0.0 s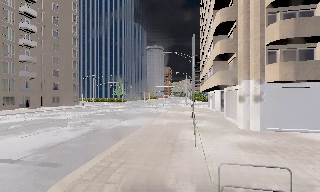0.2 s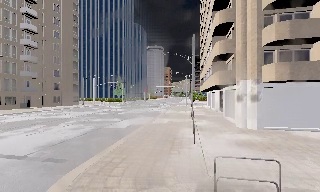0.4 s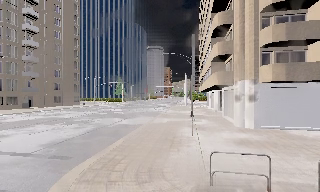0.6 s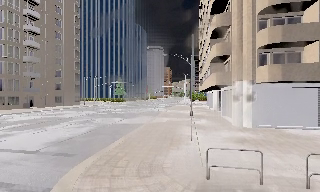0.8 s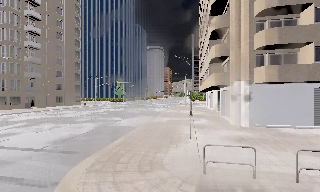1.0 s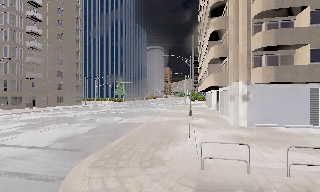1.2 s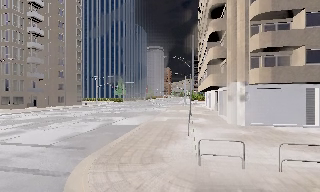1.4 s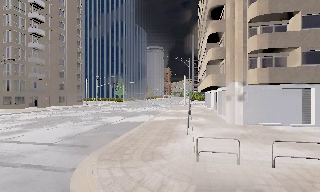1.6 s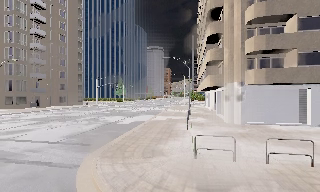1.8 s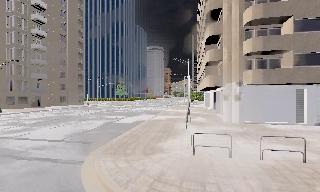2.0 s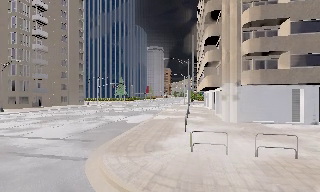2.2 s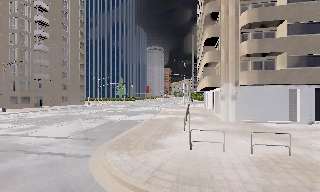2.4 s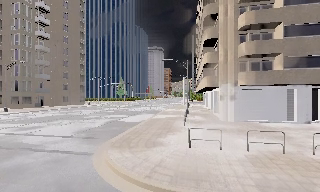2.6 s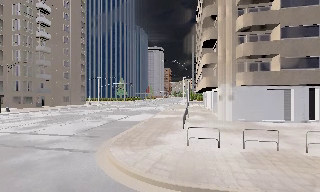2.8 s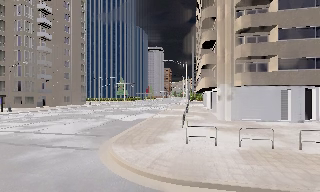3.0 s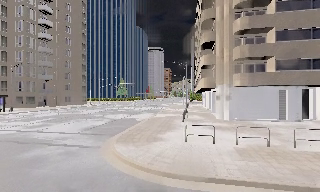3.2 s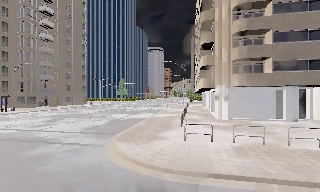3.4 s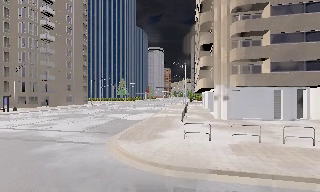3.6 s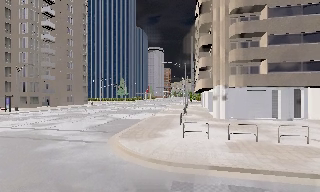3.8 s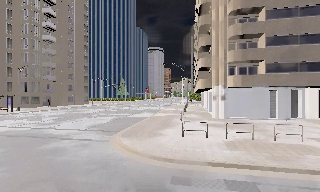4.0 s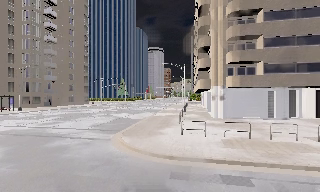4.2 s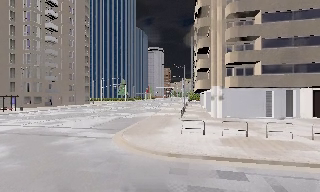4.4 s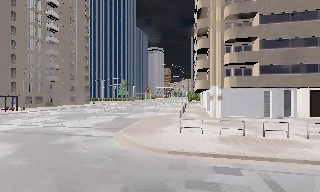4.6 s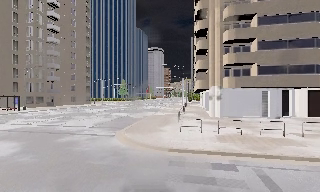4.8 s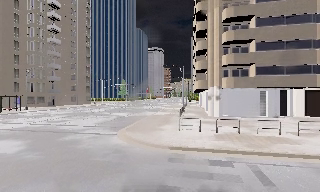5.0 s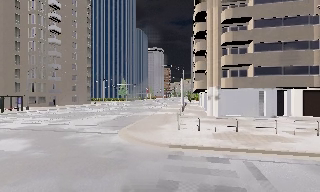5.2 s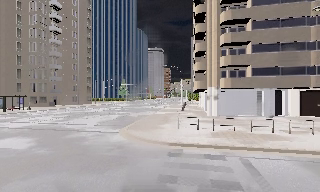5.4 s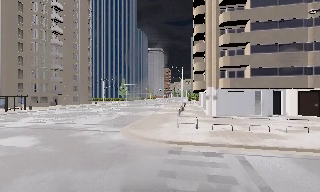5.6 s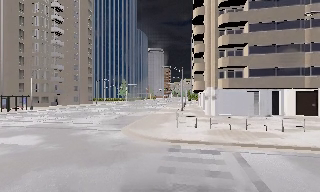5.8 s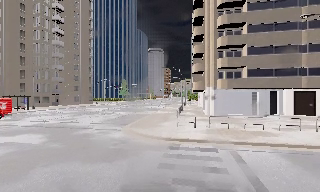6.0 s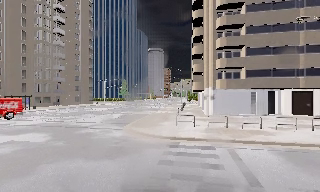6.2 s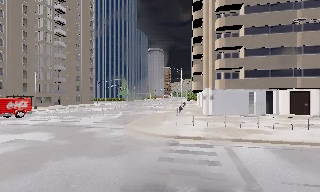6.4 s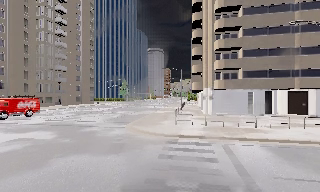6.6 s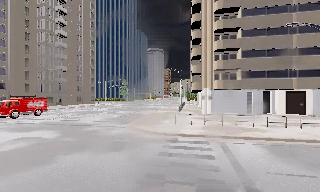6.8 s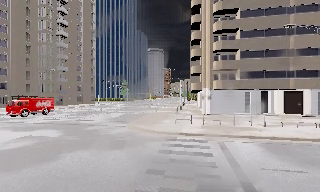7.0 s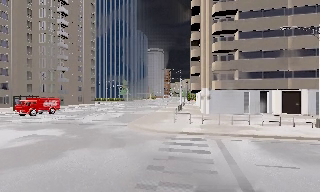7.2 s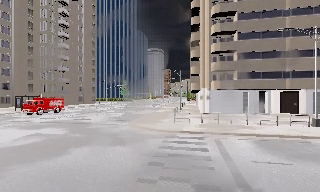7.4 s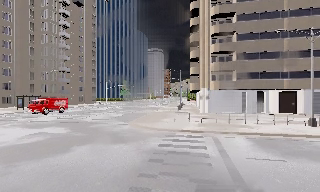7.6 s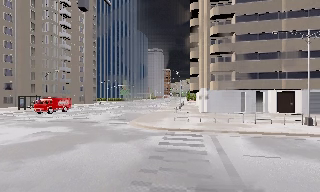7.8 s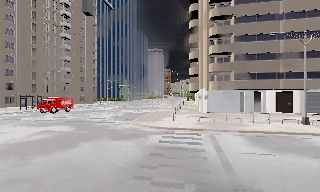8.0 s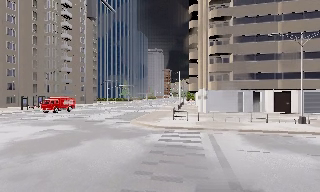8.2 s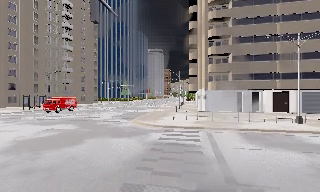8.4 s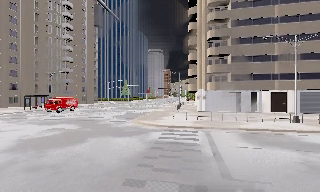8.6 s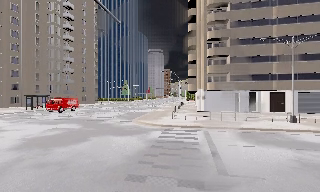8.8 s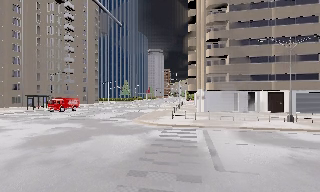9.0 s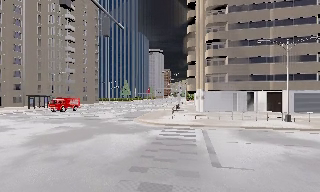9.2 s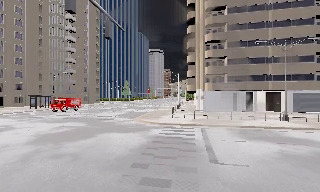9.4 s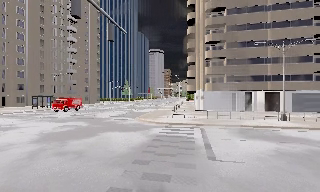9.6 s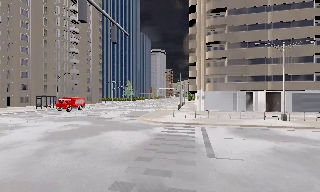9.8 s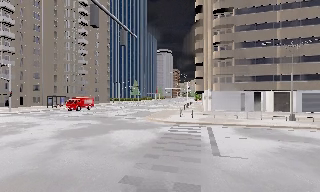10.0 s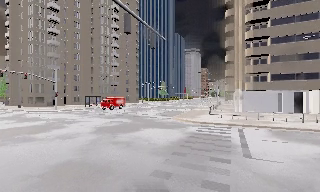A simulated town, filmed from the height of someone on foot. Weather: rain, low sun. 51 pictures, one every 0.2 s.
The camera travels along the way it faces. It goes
backward.
0.0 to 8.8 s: The camera travels backward, about 14 m, so what stands in front gets smaller.
8.8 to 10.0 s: The camera pans to its left, which is counterclockwise from overhead, by about 15 degrees. It travels backward, about 2 m, so what stands in front gets smaller.
The film runs backward here.
